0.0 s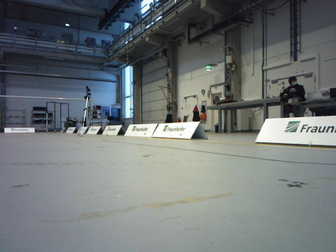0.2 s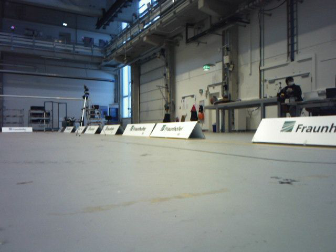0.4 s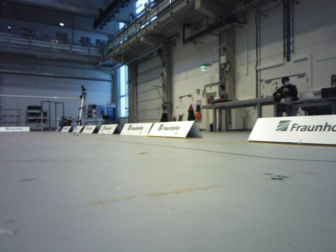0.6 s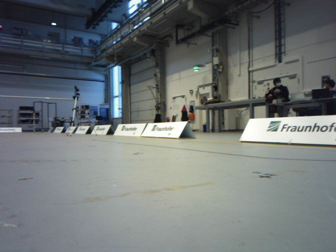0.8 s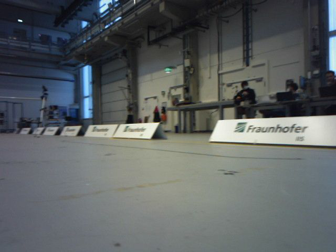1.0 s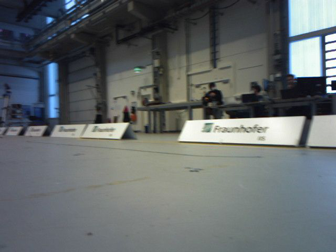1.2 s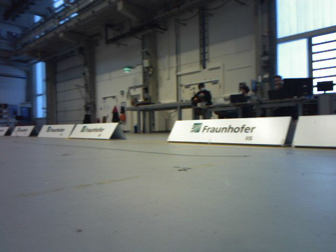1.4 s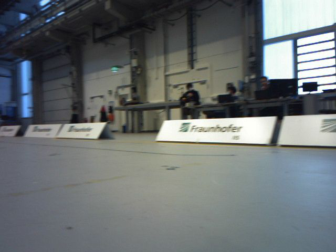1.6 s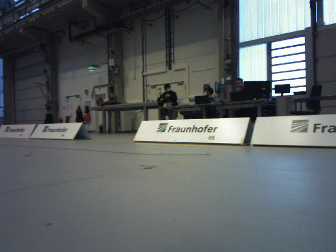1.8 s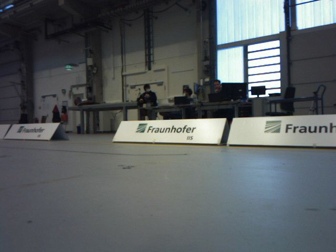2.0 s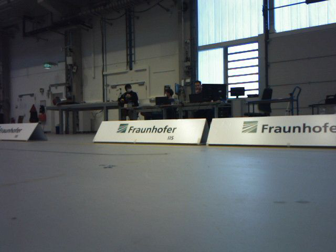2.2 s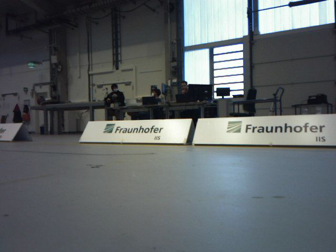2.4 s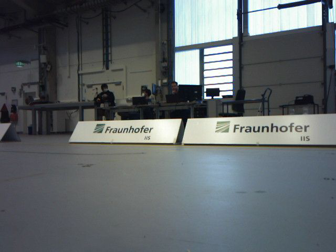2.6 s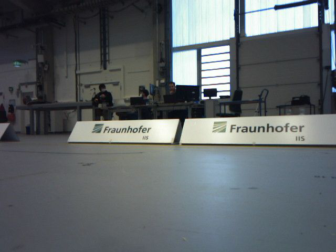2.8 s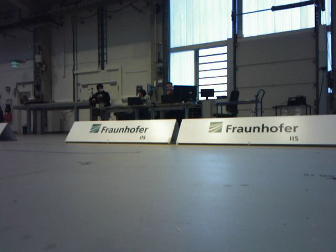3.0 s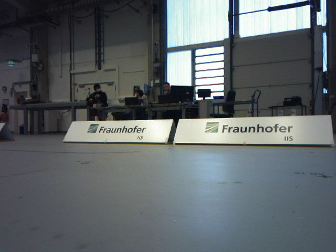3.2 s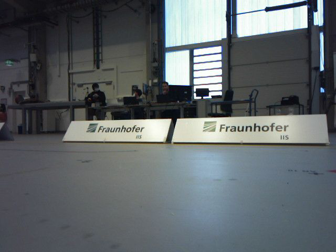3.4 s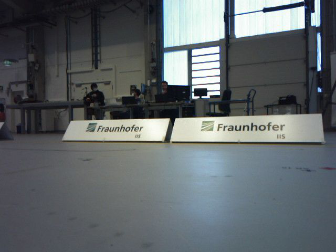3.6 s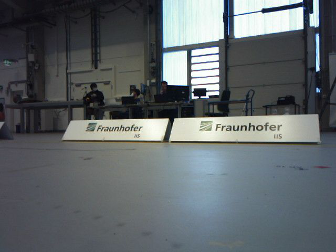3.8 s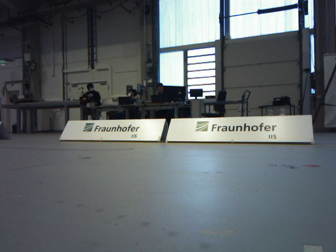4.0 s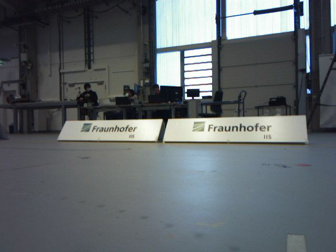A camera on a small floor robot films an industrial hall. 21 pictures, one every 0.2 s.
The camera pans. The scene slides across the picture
to the left.
The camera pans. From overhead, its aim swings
clockwise.
0.0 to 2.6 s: The camera swings to its right by about 40 degrees, and the scene slides to the left. It travels backward, about 0.5 m.
2.6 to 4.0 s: The camera travels backward, about 0.3 m, so what stands in front gets smaller.
The film runs backward here.
